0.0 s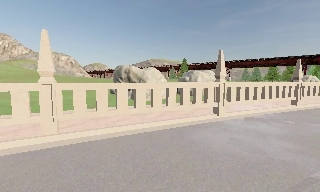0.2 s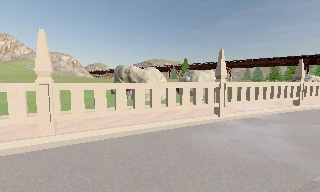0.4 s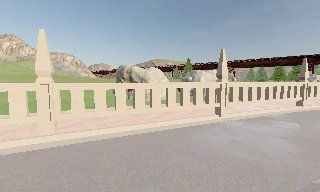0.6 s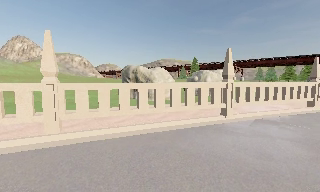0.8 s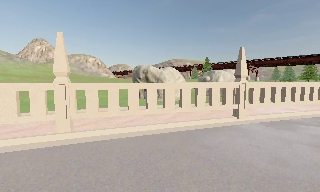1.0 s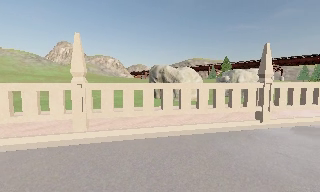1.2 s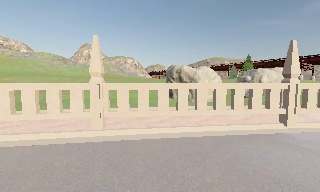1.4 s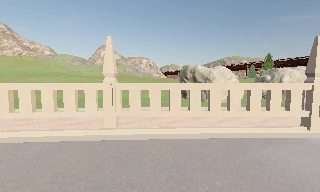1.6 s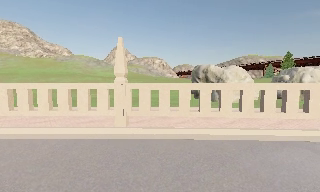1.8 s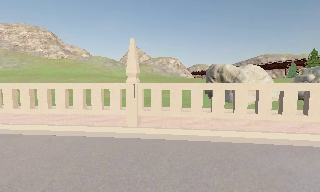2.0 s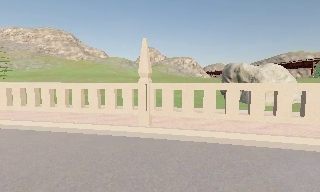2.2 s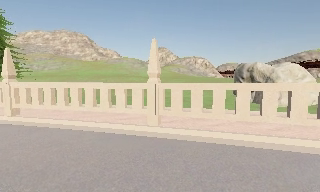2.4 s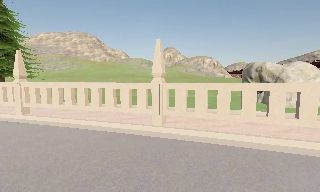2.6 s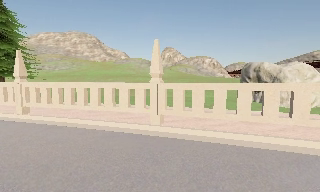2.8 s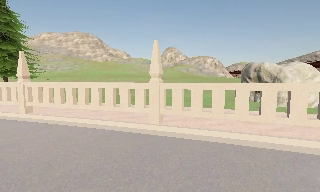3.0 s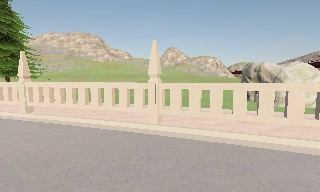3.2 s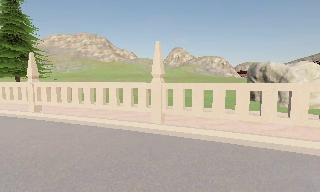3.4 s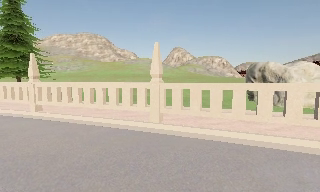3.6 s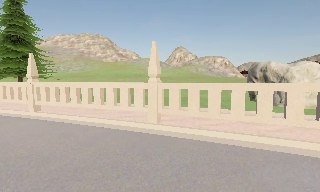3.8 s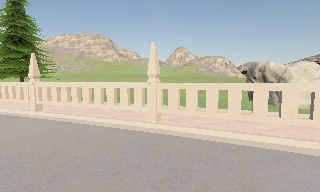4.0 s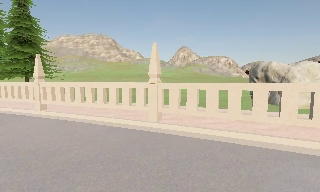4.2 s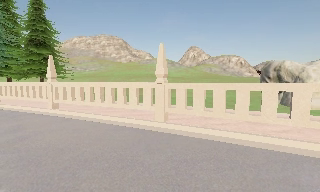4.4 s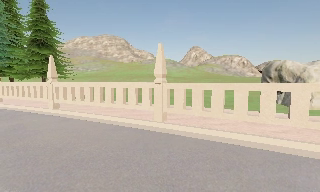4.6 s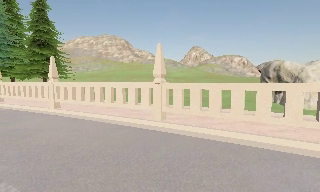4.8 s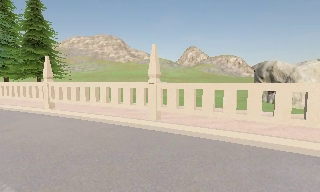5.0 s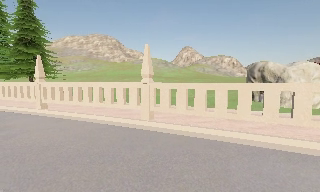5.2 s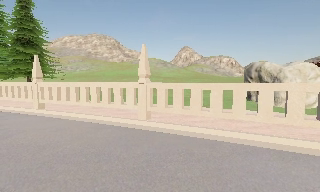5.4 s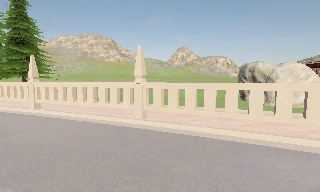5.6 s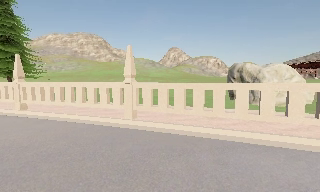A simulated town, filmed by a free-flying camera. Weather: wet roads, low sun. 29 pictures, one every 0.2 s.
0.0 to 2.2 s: The camera pans to its left, which is counterclockwise from overhead, by about 45 degrees. It travels to its right, about 1 m.
2.2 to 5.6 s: The camera travels to its right and backward, about 1.5 m.
The film runs backward here.
